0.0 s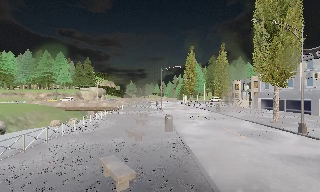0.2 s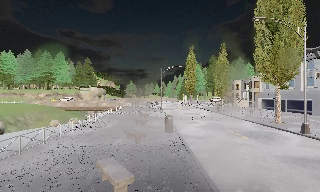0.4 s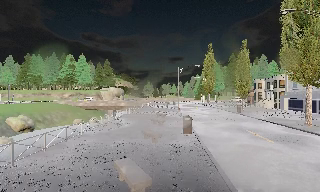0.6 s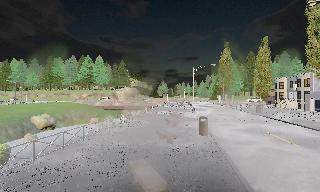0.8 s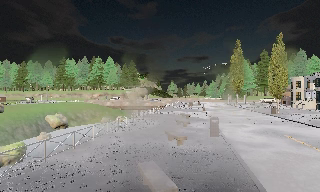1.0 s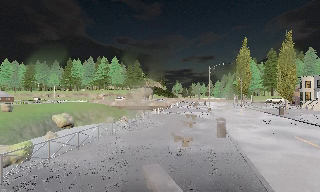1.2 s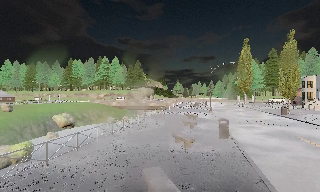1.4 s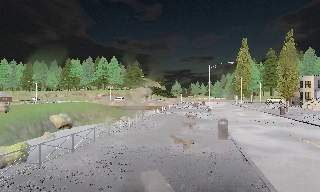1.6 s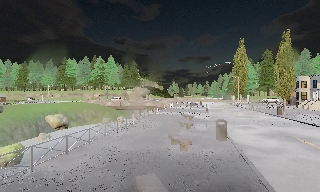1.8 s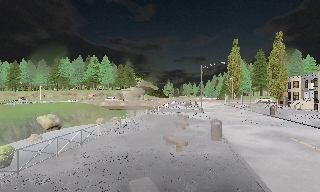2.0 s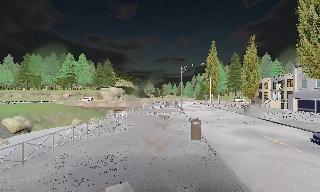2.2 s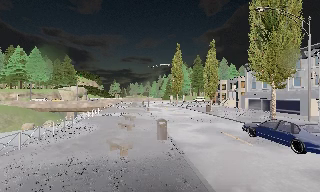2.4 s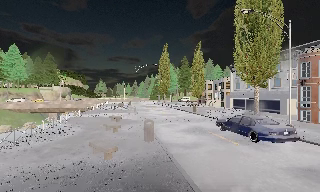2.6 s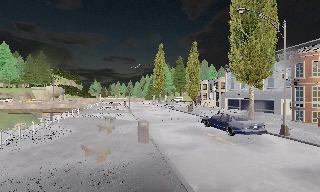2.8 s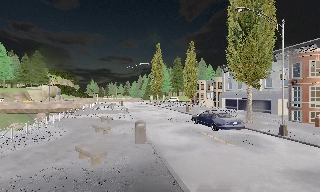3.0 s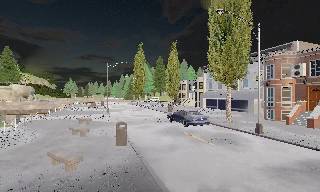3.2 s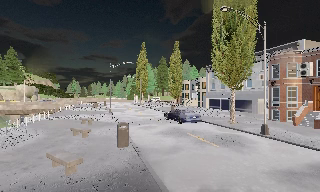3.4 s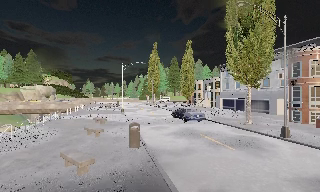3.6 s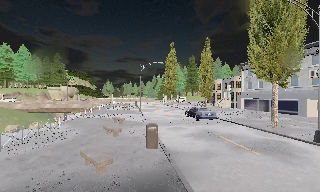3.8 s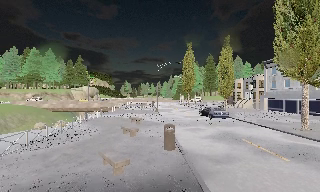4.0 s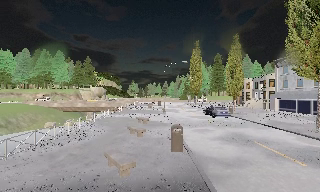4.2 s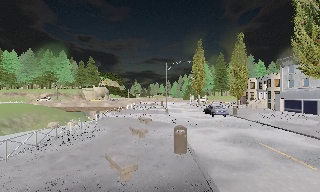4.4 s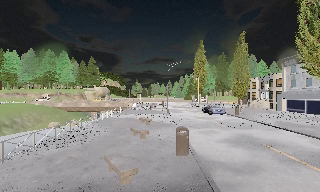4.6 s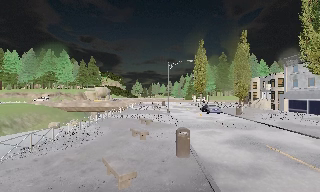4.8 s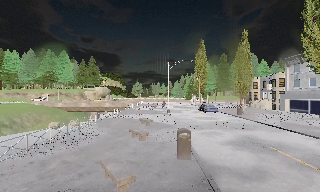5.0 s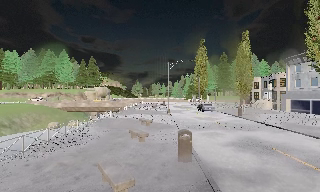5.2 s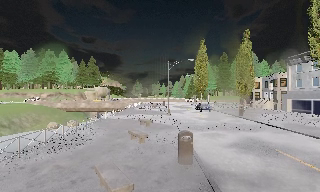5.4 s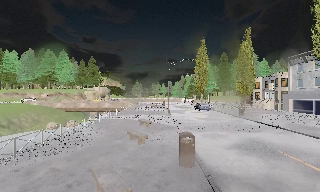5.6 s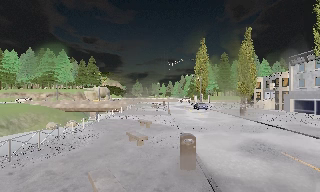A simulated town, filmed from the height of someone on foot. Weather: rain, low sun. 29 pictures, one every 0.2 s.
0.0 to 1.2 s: The camera pans to its left, which is counterclockwise from overhead, by about 15 degrees. It travels forward, about 1 m, so what stands in front looms larger.
1.2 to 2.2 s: The camera swings to its right by about 20 degrees, and the scene slides to the left. It travels forward, about 1 m, so what stands in front looms larger.
2.2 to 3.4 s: The camera travels forward, about 1.5 m, so what stands in front looms larger.
3.4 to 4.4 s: The scene slides to the right, as the camera pans about 15 degrees to its left. It travels forward, about 1 m, so what stands in front looms larger.
4.4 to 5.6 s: The camera travels forward, about 1.5 m, so what stands in front looms larger.
The film runs forward here.
